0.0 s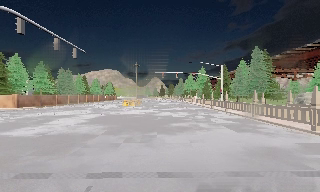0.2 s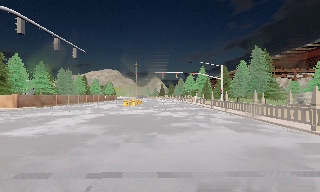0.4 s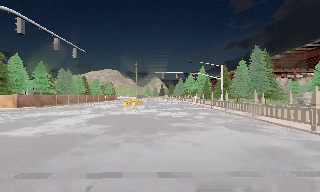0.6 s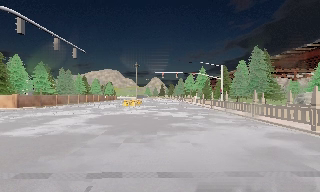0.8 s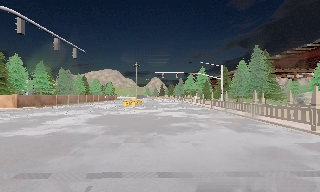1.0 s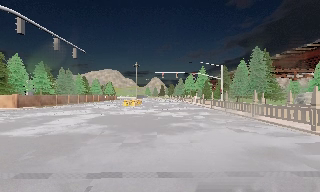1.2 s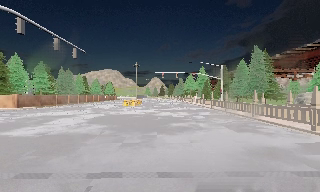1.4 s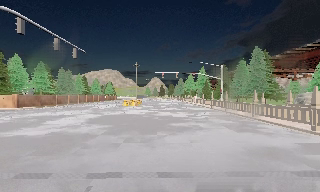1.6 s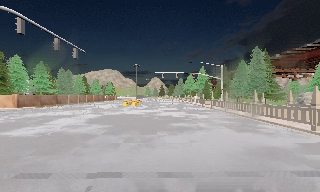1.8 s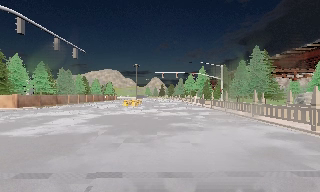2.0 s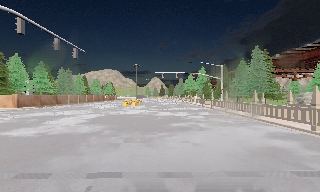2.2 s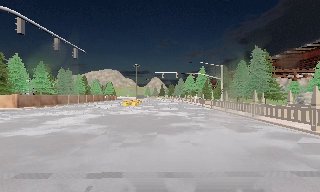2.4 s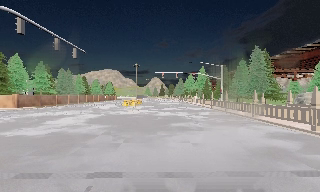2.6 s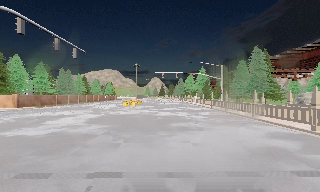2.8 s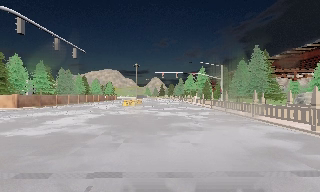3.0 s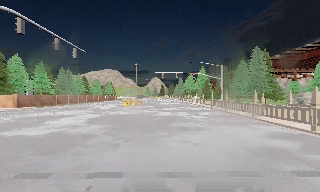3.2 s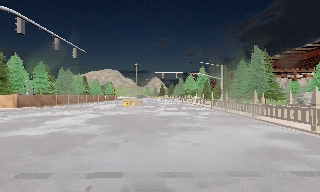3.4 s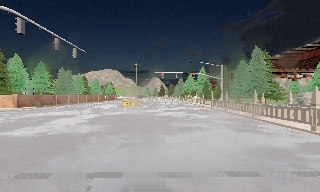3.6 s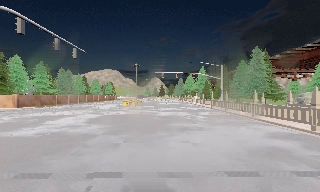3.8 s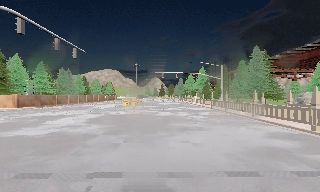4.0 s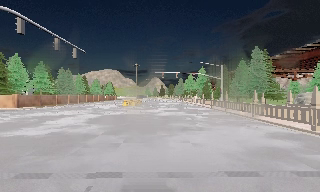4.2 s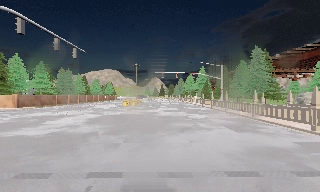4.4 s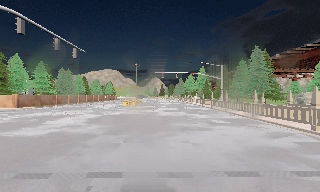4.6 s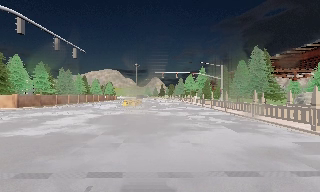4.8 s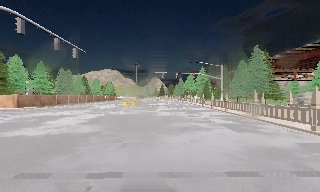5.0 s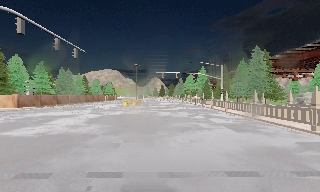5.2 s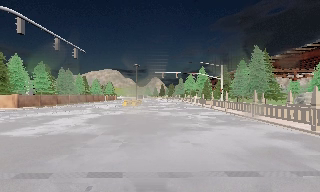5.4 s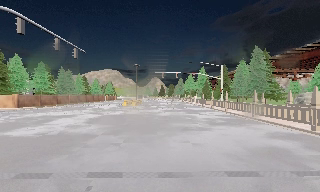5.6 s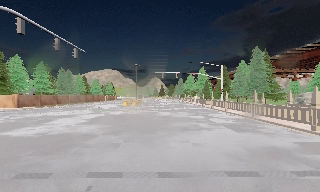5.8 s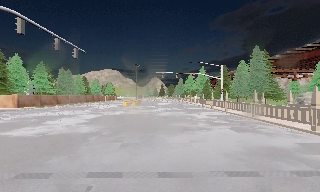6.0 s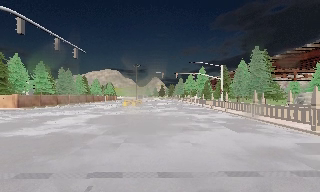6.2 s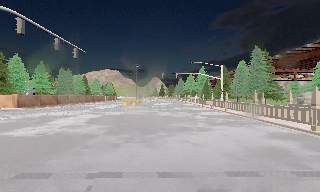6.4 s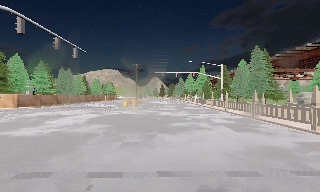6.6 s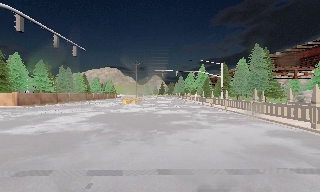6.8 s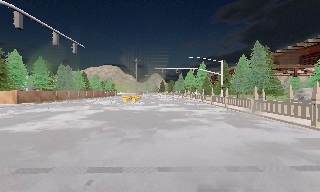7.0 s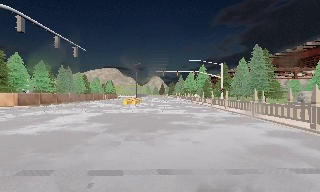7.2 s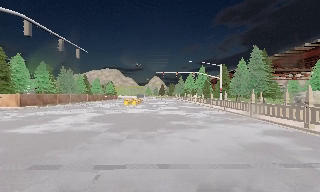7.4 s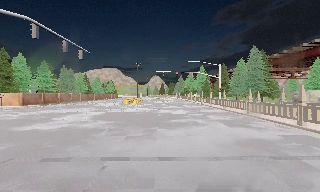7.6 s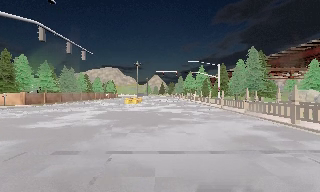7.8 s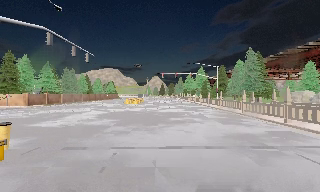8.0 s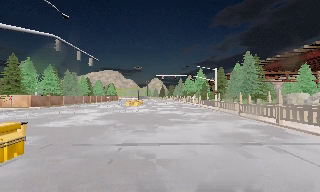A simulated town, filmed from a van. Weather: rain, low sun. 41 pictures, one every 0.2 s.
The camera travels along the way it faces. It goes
backward.
0.0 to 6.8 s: The camera keeps its place and its aim.
6.8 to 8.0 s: The camera travels backward, about 3 m, so what stands in front gets smaller. It gains speed.
The film runs backward here.
